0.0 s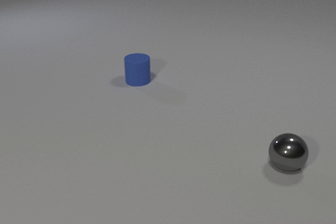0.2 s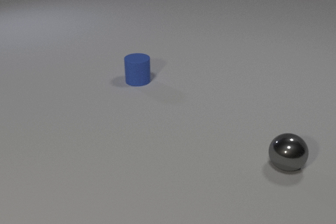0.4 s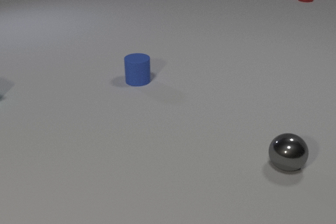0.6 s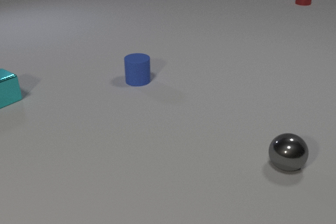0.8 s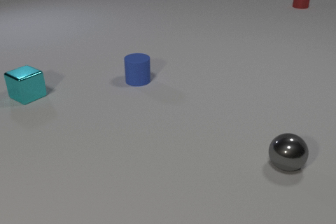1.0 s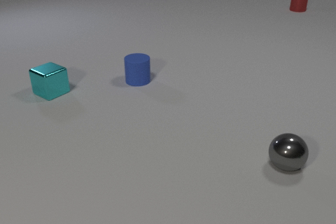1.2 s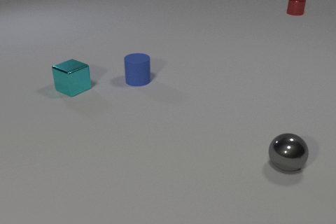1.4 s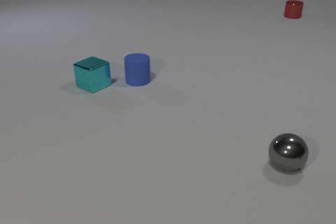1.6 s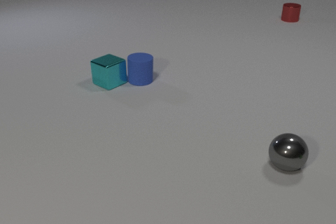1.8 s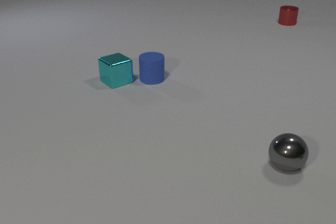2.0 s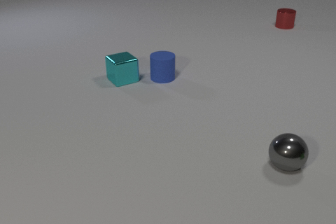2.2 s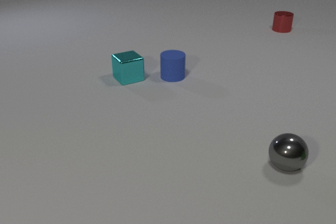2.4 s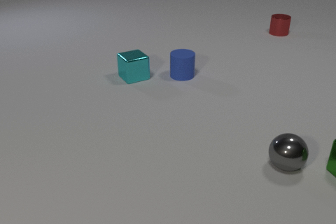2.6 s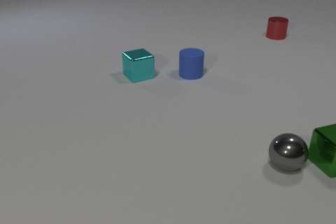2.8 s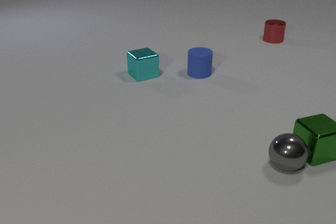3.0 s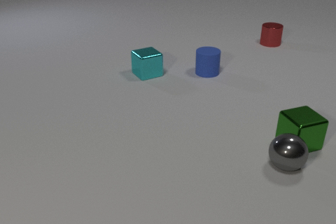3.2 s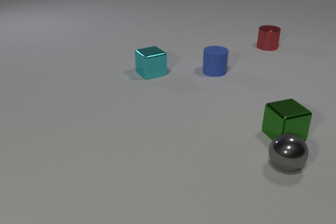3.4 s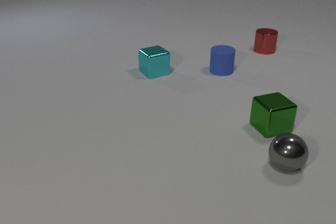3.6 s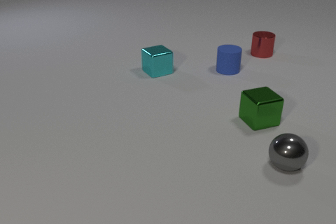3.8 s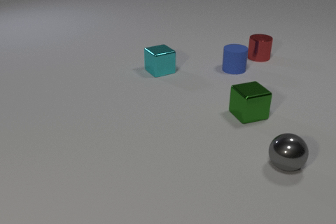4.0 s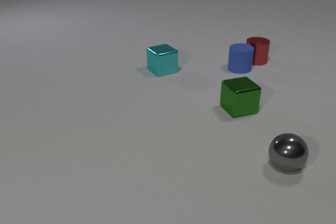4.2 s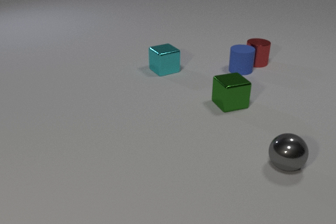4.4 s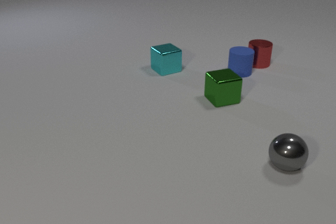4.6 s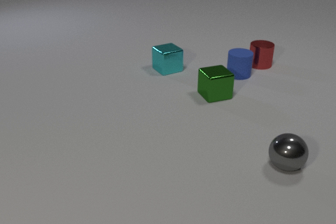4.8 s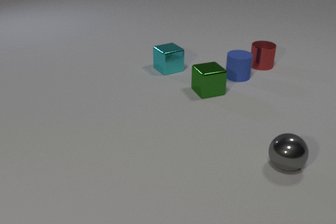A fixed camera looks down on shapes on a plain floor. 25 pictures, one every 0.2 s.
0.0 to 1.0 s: The cyan metal cube comes in at the left edge, slides to the right. The red metal cylinder slides toward the camera.
1.0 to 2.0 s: The cyan metal cube slides to the right, spins clockwise seen from above by about 15 degrees, its near face sliding to the left. The blue rubber cylinder slides to the right. The red metal cylinder slides toward the camera. The cyan metal cube and the blue rubber cylinder collide.
2.0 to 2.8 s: The cyan metal cube slides to the right and away from the camera. The blue rubber cylinder slides to the right. The red metal cylinder slides toward the camera. The green metal cube comes in at the right edge, slides to the left and away from the camera.
2.8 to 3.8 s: The cyan metal cube slides to the right and away from the camera. The blue rubber cylinder slides to the right and away from the camera. The red metal cylinder slides toward the camera. The green metal cube slides to the left and away from the camera.
3.8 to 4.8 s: The cyan metal cube slides to the right and away from the camera. The blue rubber cylinder slides toward the camera. The red metal cylinder slides toward the camera. The green metal cube slides away from the camera and to the left. The blue rubber cylinder and the red metal cylinder collide.
How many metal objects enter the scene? 3.
What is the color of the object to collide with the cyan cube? blue.
How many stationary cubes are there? 0.
